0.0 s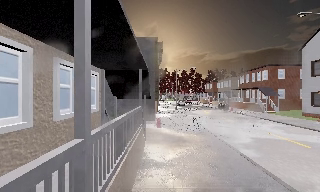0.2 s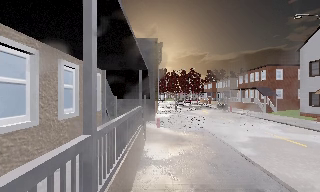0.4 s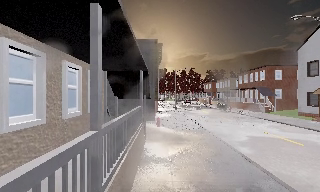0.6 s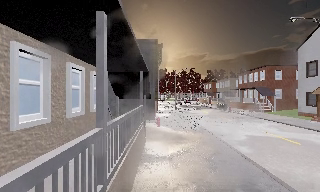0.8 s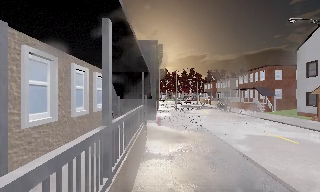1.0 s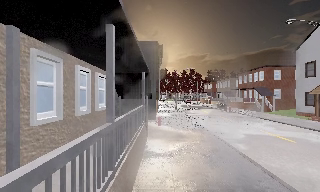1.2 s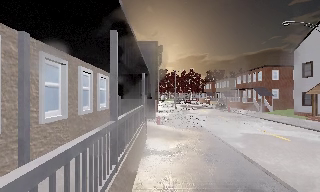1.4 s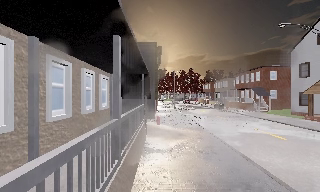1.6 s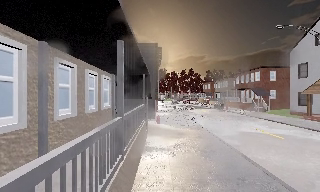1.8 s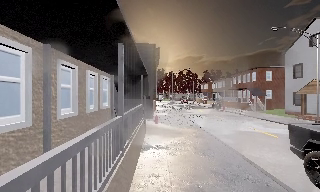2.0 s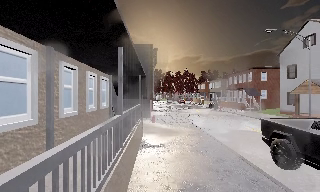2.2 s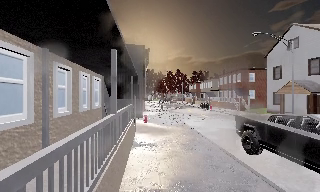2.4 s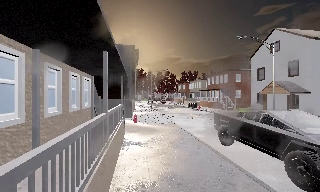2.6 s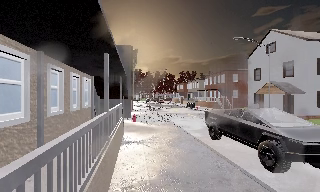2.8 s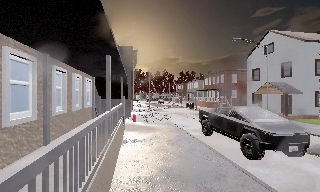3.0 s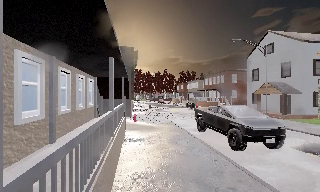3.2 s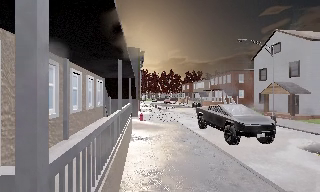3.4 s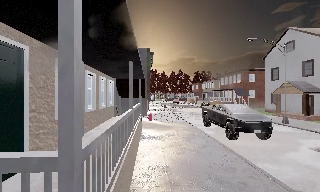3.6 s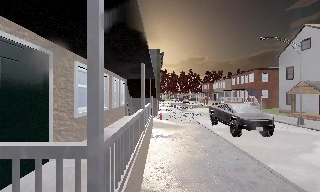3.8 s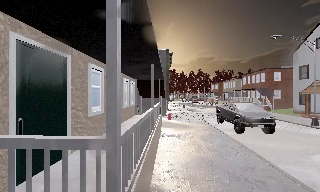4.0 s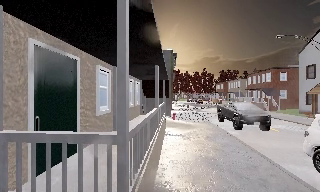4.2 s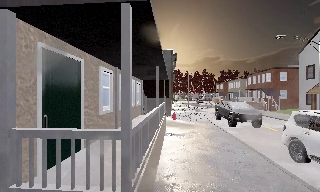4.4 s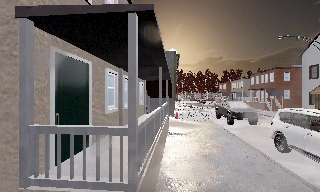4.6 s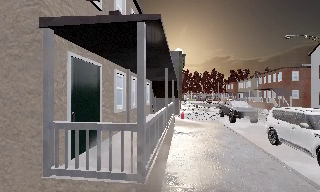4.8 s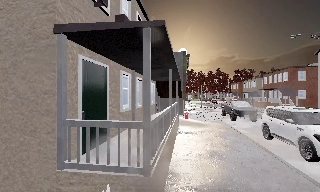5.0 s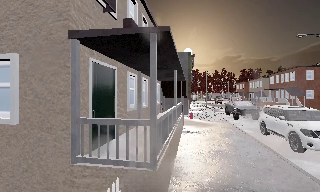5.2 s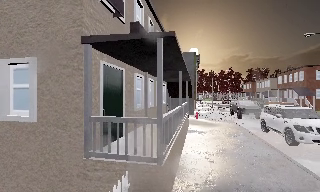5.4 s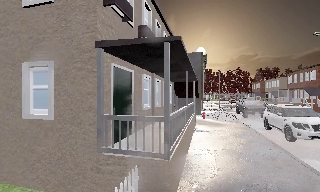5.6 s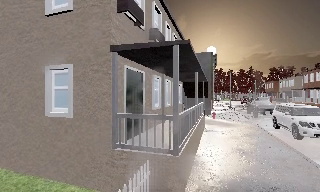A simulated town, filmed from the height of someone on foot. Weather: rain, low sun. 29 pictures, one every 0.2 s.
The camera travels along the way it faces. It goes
backward.
0.0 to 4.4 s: The camera travels backward, about 5 m, so what stands in front gets smaller.
4.4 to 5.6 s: The camera swings to its left by about 15 degrees, and the scene slides to the right. It travels backward, about 1.5 m, so what stands in front gets smaller.
The film runs backward here.
